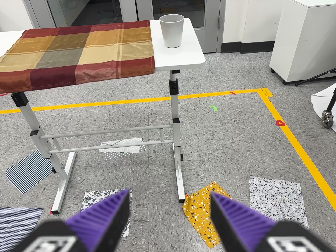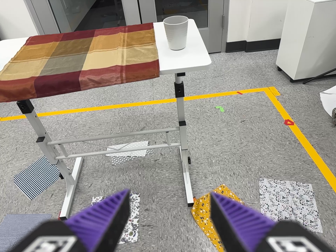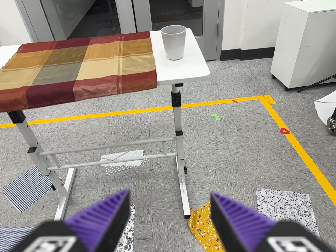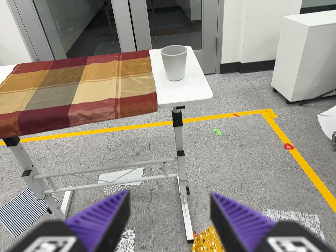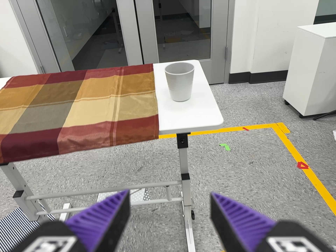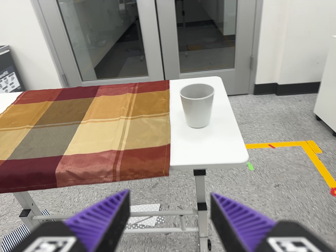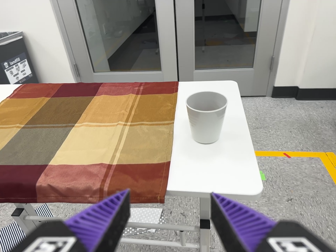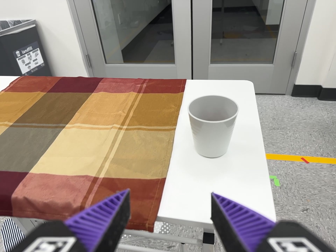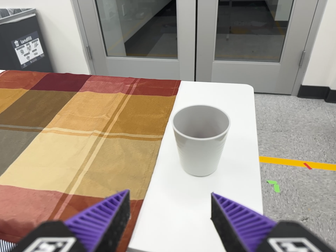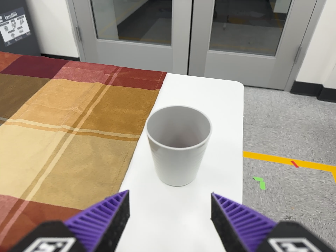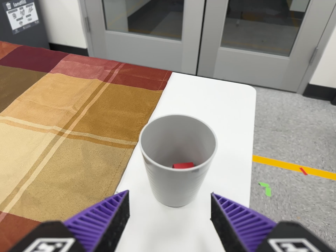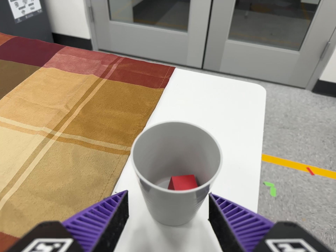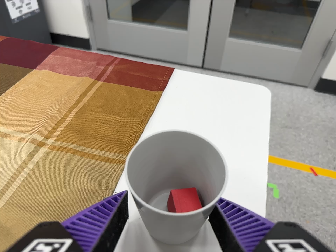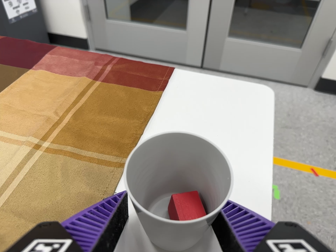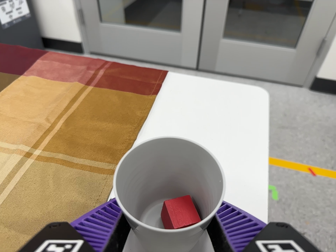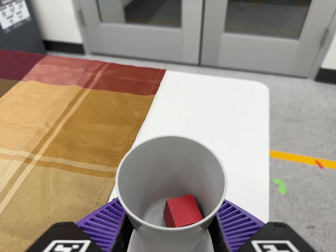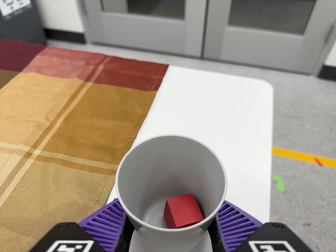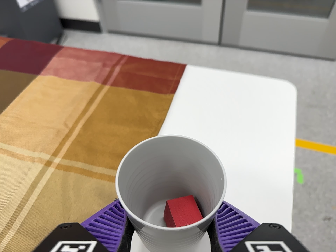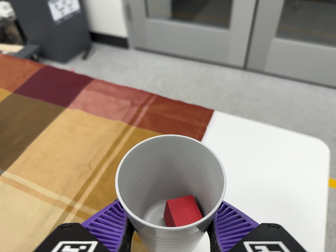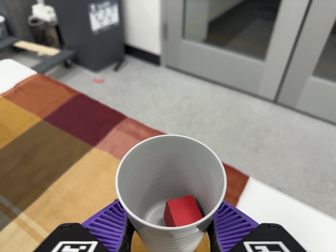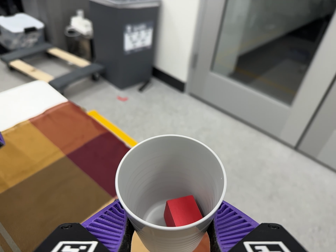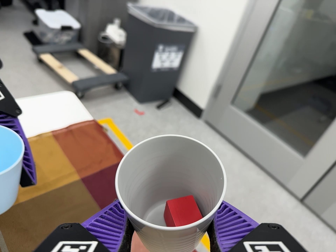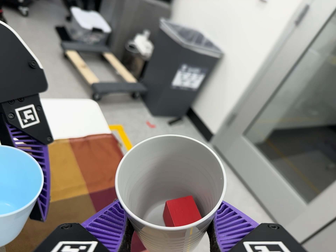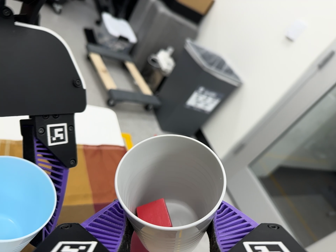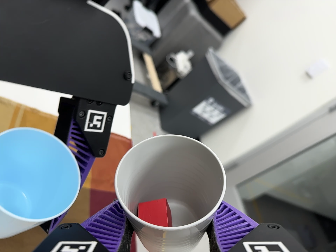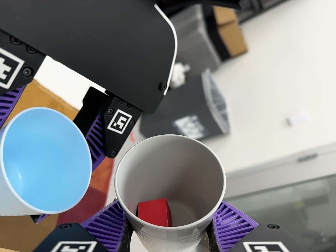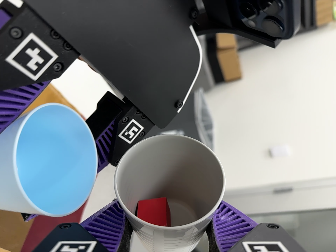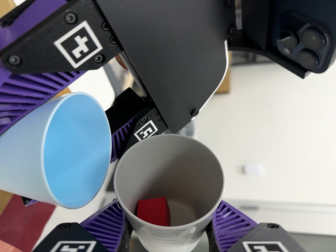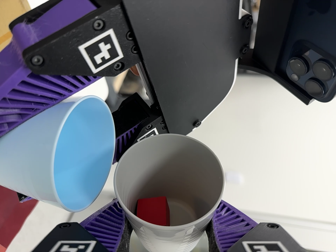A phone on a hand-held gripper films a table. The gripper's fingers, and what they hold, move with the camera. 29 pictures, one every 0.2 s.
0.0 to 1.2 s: The camera travels forward and toward the top of its view, about 38 cm, so what stands in front looms larger.
1.2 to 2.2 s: The camera travels forward, toward the top of its view and to its right, about 28 cm, so what stands in front looms larger. Its aim tips toward the bottom of its view by about 10 degrees. It rolls about its line of sight by about 10 degrees, and the scene rotates clockwise.
2.2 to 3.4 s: The camera travels toward the top of its view and forward, about 7 cm.
3.4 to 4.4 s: The scene slides to the right, as the camera pans about 15 degrees to its left. It travels toward the top of its view and to its left, about 30 cm, so close, fixed things drift downward. Its aim tips toward the top of its view by about 15 degrees, and the scene shifts downward. It rolls about its line of sight by about 45 degrees, and the scene rotates clockwise.
4.4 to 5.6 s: The camera pans to its right by about 20 degrees. It travels to its left, about 18 cm. It rolls about its line of sight by about 70 degrees, and the scene rotates clockwise.
The film runs forward here.
